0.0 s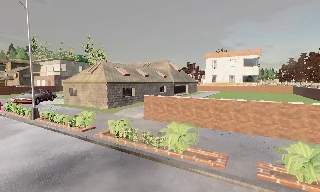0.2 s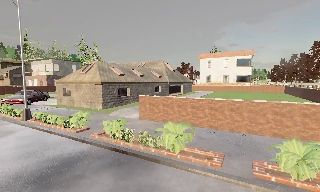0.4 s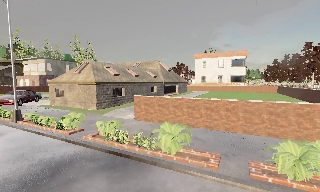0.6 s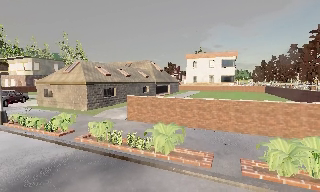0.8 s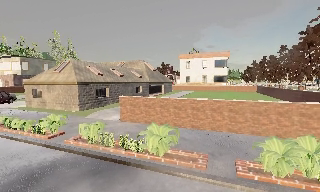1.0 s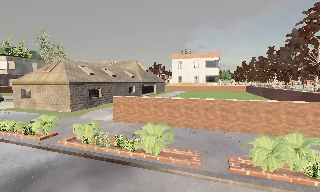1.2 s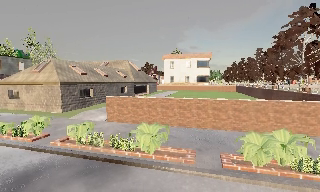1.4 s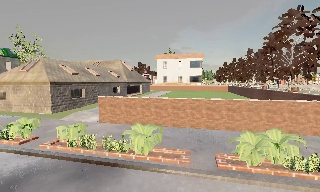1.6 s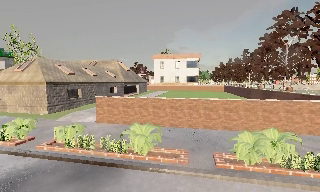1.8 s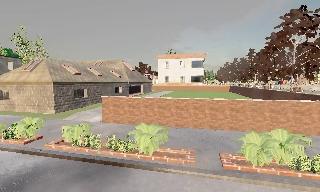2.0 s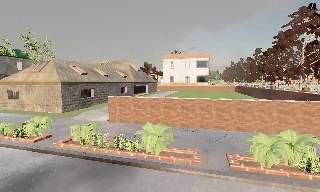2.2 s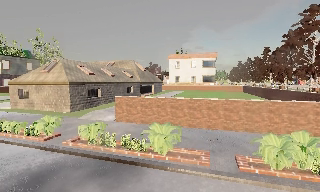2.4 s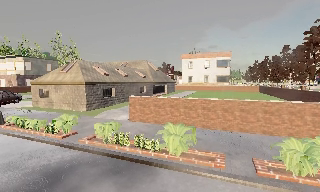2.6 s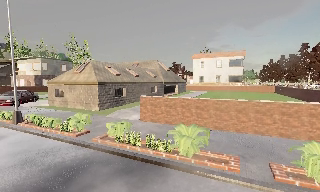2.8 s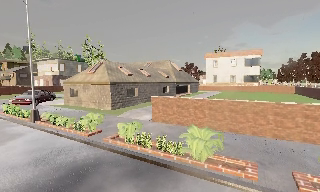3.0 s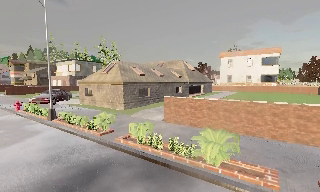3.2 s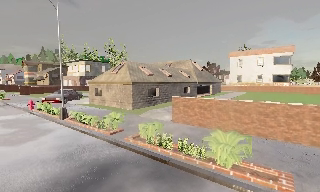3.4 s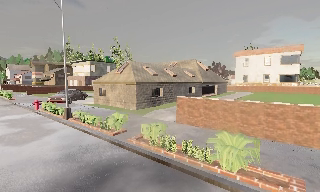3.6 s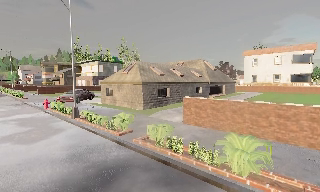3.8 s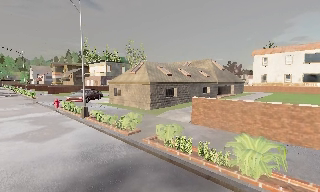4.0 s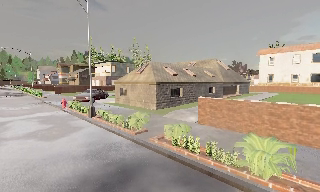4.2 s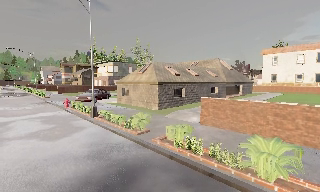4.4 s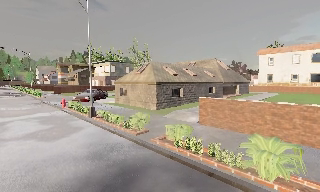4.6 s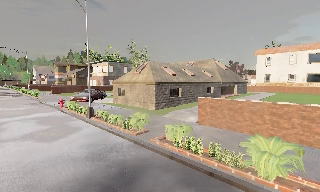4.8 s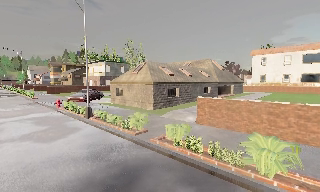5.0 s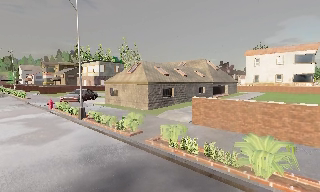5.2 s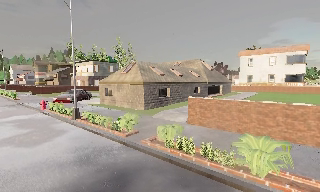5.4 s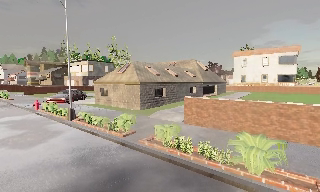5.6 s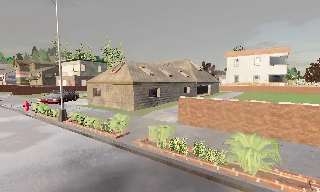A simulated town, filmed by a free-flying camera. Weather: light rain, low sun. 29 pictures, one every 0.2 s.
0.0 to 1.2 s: The camera swings to its right by about 15 degrees, and the scene slides to the left.
1.2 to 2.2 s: The camera shifts only a little, or ends up much as it began.
2.2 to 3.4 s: The camera swings to its left by about 20 degrees, and the scene slides to the right. It travels forward, about 0.5 m, so what stands in front looms larger.
3.4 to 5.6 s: The camera travels to its left, about 0.5 m.
The film runs forward here.
